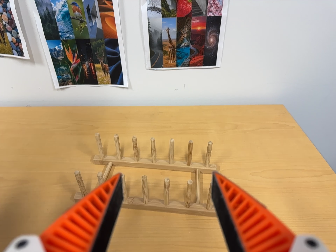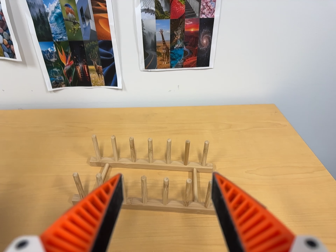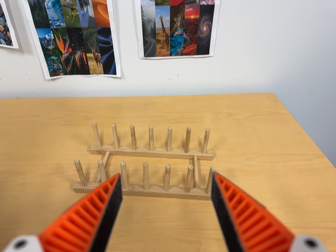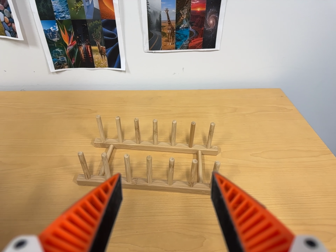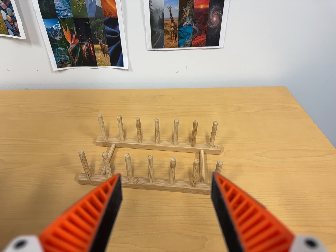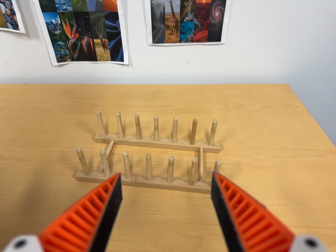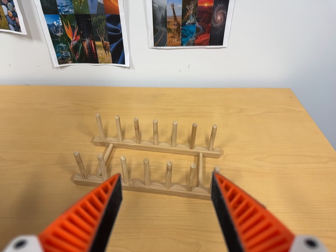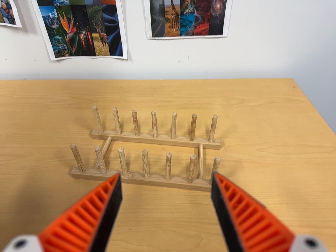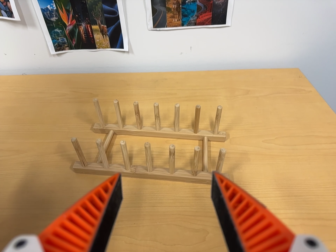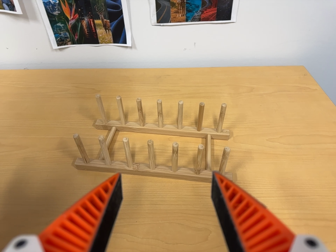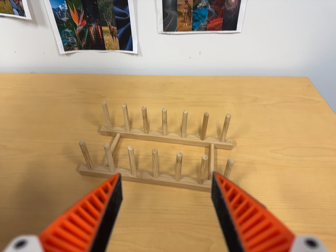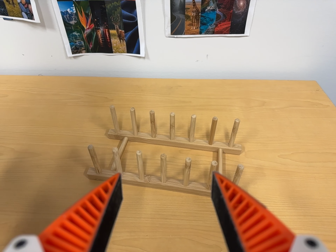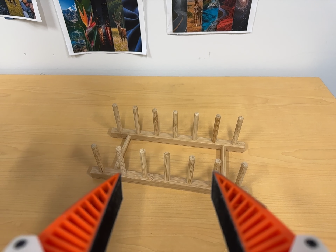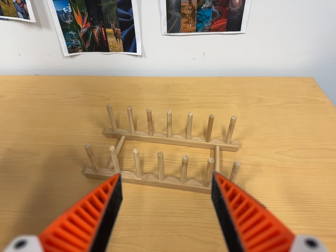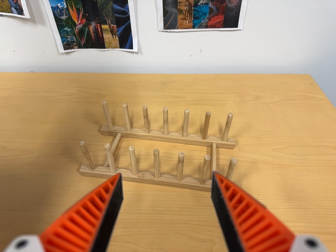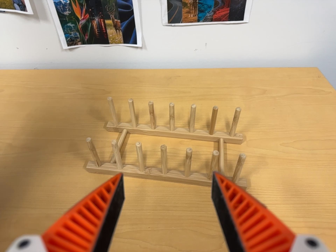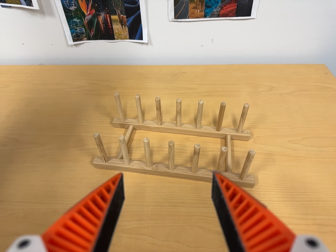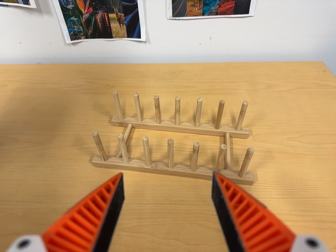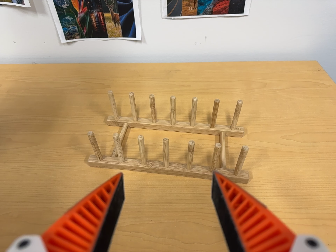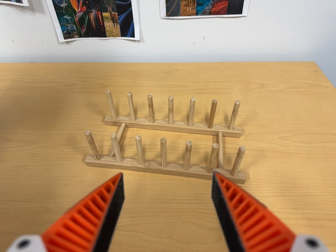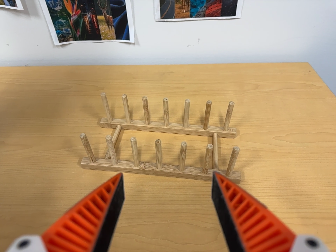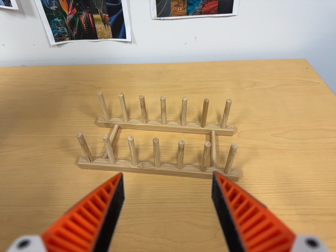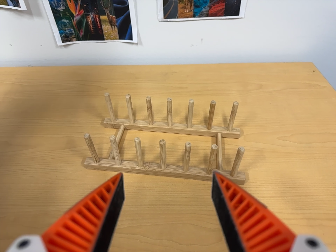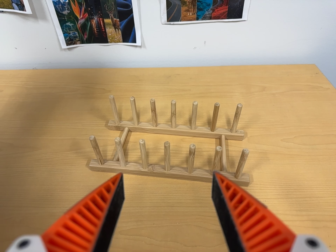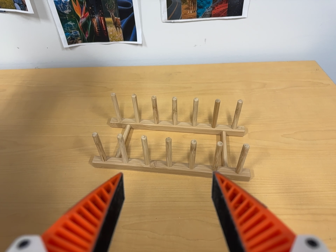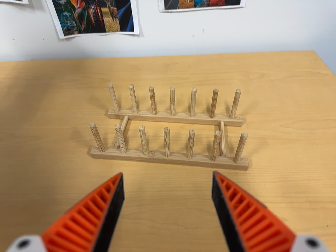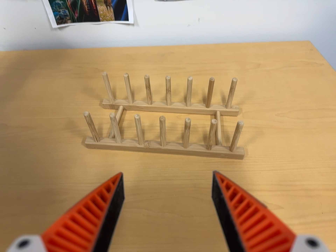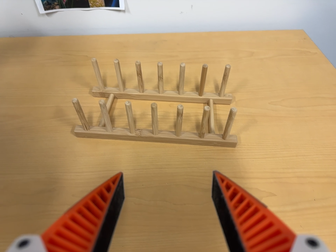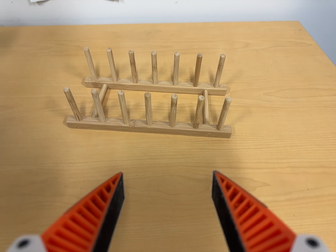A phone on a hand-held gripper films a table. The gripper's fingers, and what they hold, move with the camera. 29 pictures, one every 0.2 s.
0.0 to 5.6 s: The camera travels forward and toward the bottom of its view, about 8 cm, so what stands in front looms larger. Its aim tips toward the bottom of its view by about 15 degrees, and the scene shifts upward.
The film runs forward here.
